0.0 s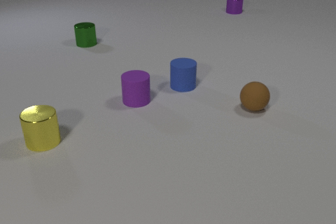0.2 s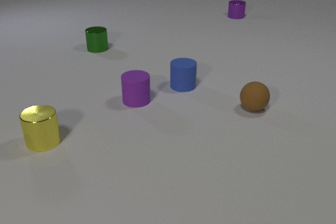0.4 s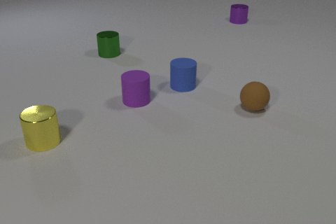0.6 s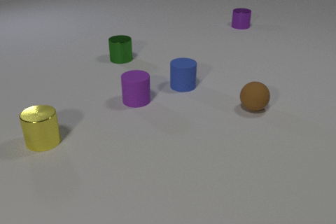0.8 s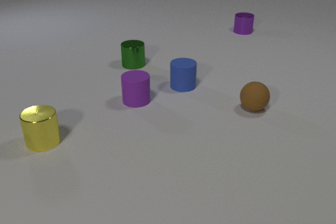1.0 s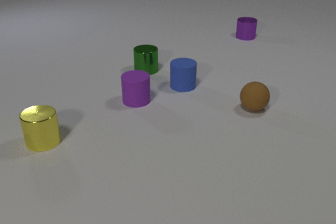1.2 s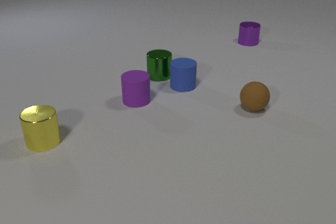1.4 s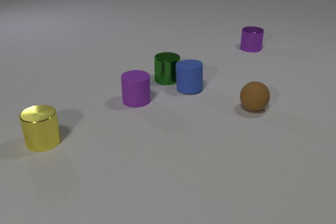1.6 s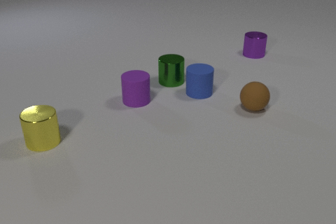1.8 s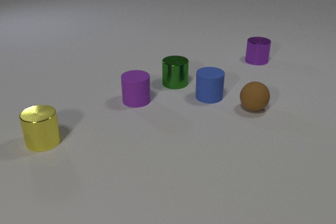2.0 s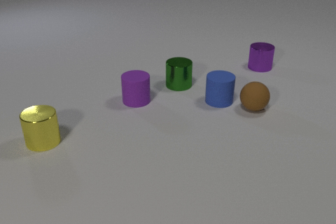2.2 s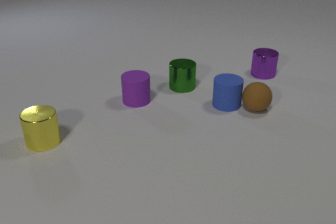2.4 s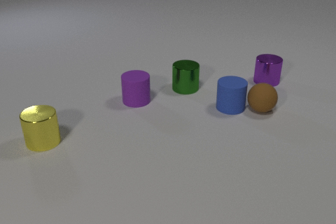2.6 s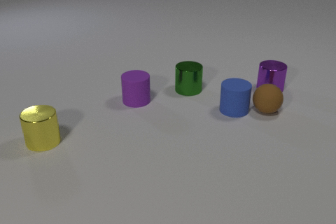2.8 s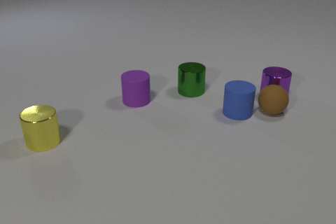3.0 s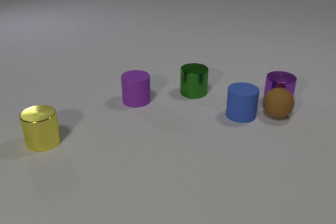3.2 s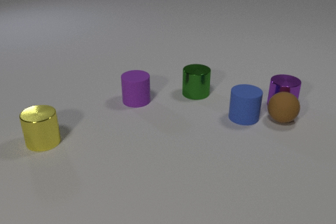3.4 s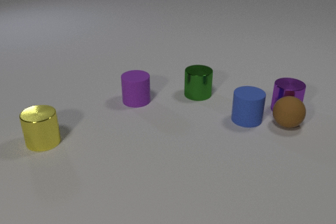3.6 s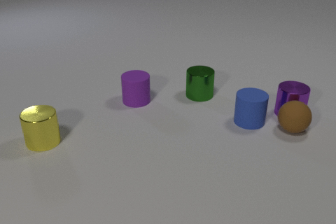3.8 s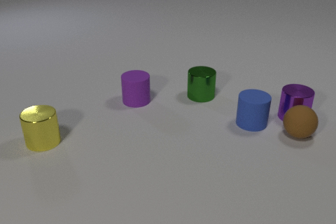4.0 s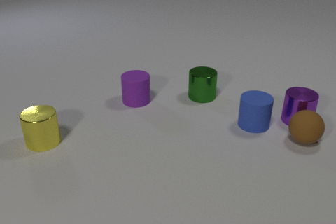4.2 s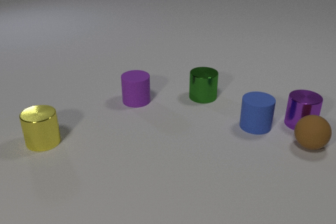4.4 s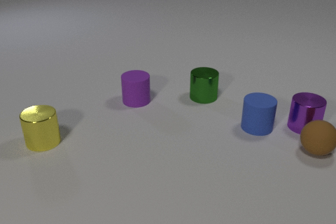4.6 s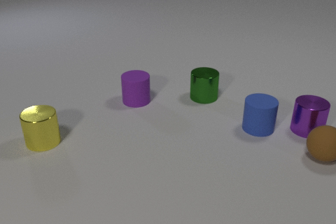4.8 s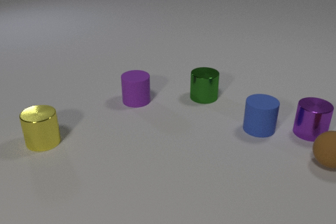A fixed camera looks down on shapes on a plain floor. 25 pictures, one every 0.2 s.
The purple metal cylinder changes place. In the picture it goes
toward the camera.
0.0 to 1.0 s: The green metal cylinder slides toward the camera and to the right. The purple metal cylinder slides toward the camera.
1.0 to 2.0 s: The green metal cylinder slides toward the camera and to the right. The blue rubber cylinder slides to the right and toward the camera. The purple metal cylinder slides toward the camera. The green metal cylinder and the blue rubber cylinder collide.
2.0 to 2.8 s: The green metal cylinder slides toward the camera and to the right. The blue rubber cylinder slides toward the camera and to the right. The brown rubber sphere rolls to the right. The purple metal cylinder slides toward the camera. The blue rubber cylinder and the brown rubber sphere collide.
2.8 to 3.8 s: The green metal cylinder slides to the right and toward the camera. The blue rubber cylinder slides toward the camera and to the right. The brown rubber sphere rolls toward the camera and to the right. The purple metal cylinder slides toward the camera and to the right. The brown rubber sphere and the purple metal cylinder collide.
3.8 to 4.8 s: The blue rubber cylinder slides toward the camera and to the right. The brown rubber sphere rolls toward the camera and to the right. The purple metal cylinder slides toward the camera and to the right.
Are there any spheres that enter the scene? no.
What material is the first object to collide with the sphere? rubber.
What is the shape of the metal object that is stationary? cylinder.
